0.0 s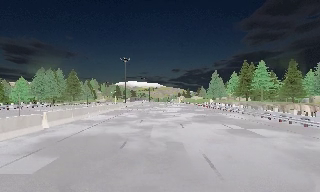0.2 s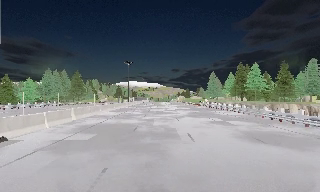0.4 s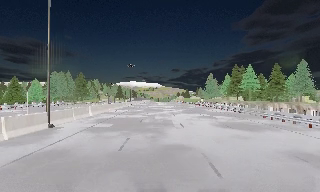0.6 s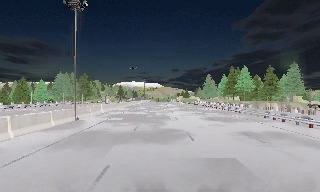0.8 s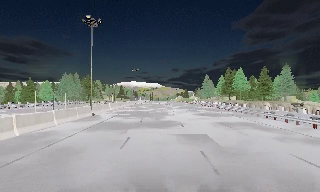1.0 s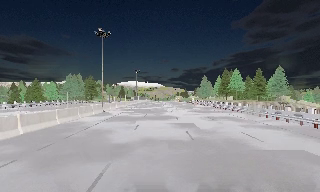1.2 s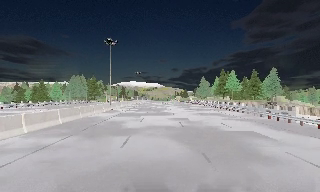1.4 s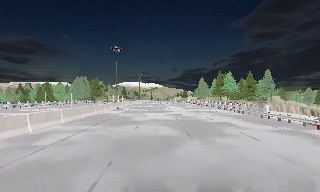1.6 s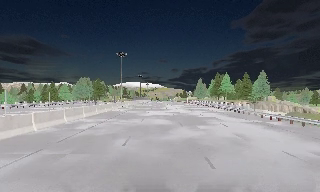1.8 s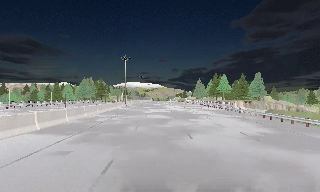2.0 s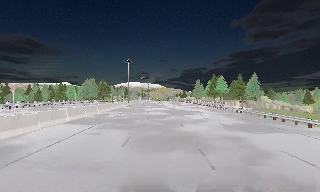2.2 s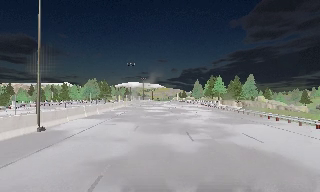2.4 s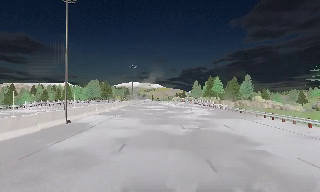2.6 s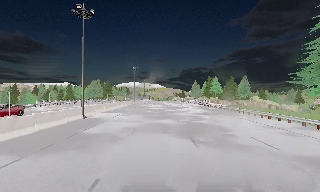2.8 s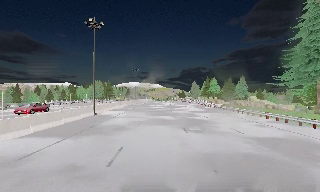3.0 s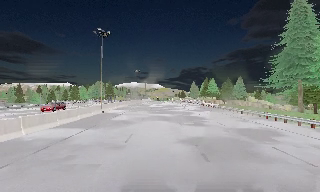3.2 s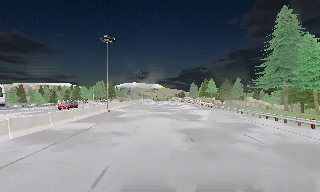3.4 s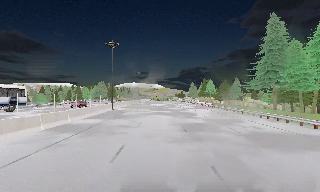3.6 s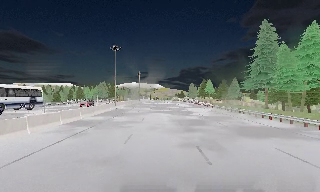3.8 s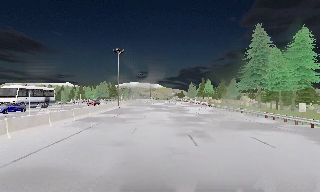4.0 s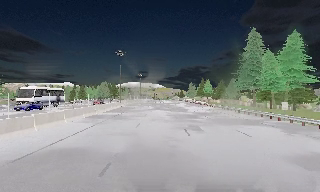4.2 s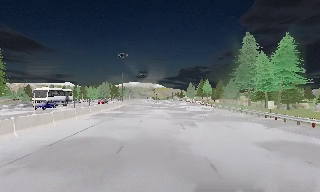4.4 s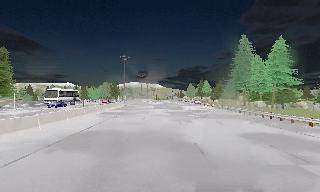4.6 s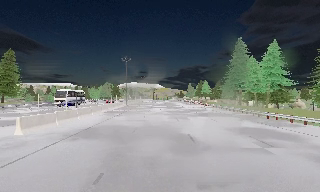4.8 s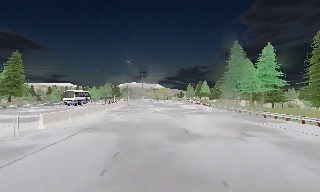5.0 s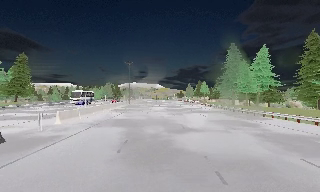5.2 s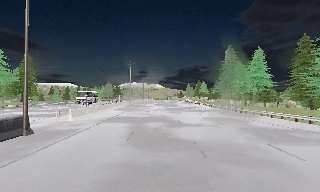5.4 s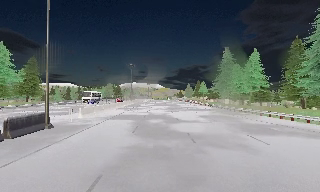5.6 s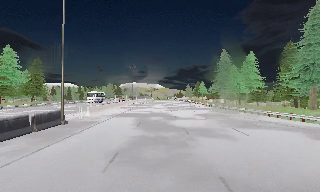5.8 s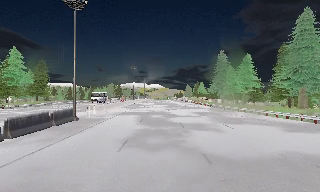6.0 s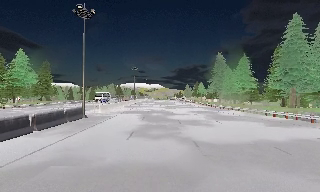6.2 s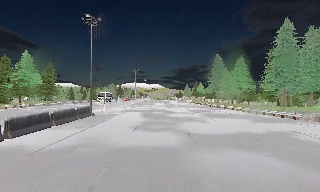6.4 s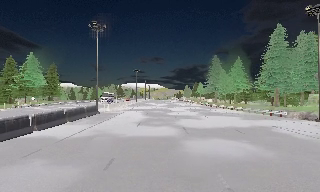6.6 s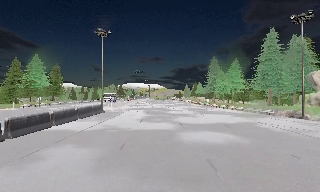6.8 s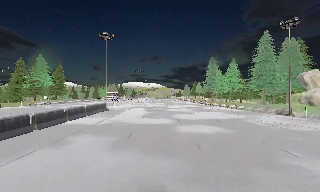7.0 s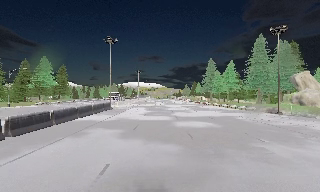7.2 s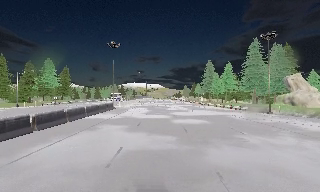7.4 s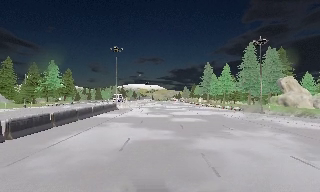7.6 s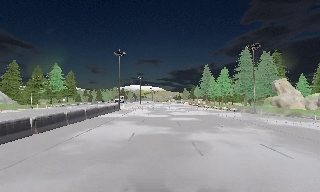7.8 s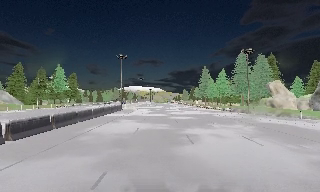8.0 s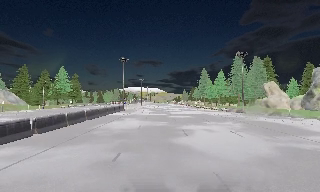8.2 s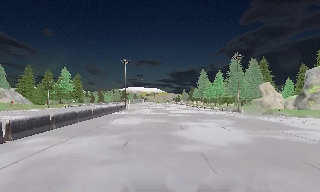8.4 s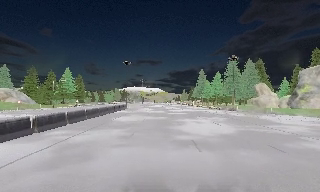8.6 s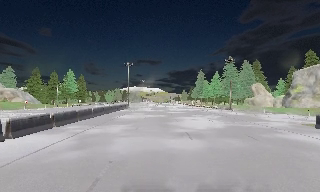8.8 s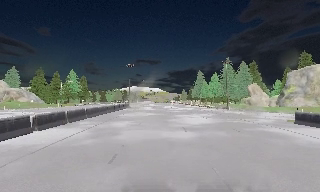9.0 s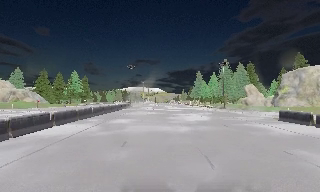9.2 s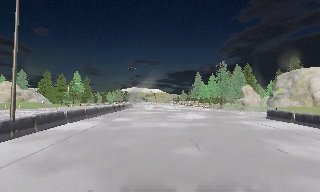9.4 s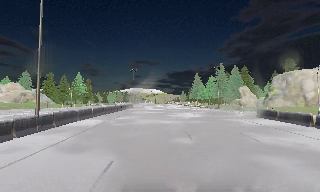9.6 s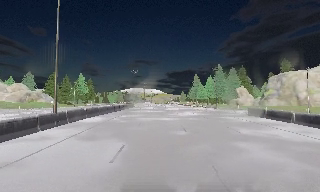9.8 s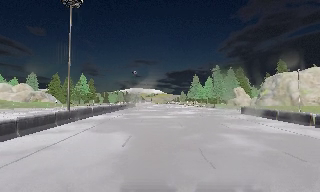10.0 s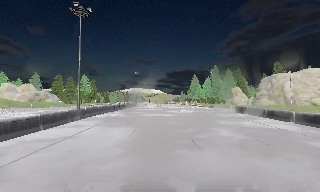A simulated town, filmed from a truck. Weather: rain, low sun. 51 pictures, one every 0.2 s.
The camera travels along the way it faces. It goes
backward.
0.0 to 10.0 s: The camera travels backward, about 120 m, so what stands in front gets smaller. It loses speed.
The film runs backward here.
